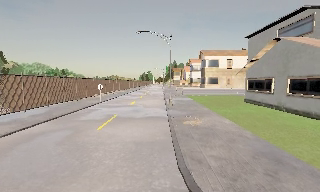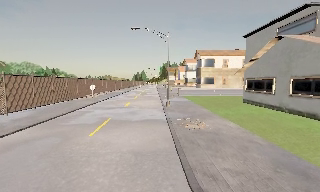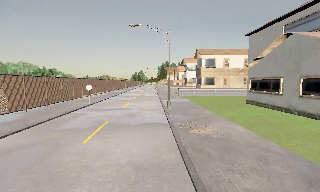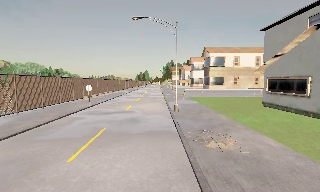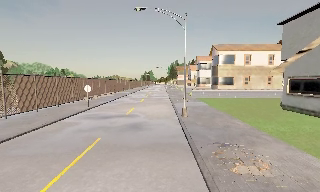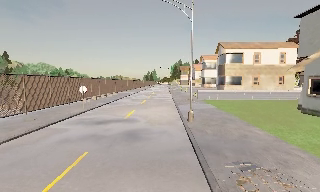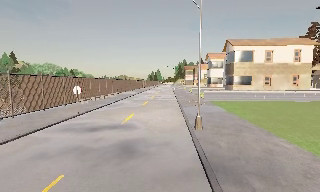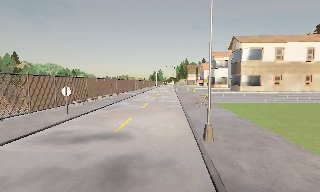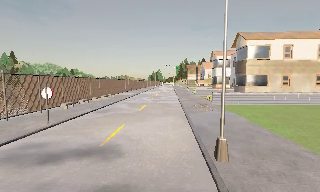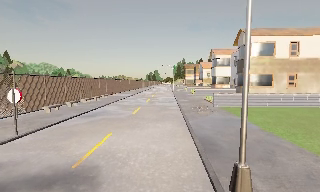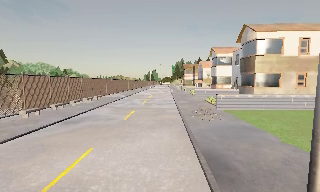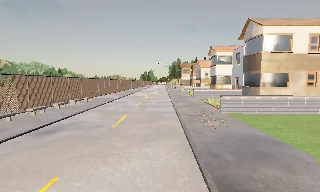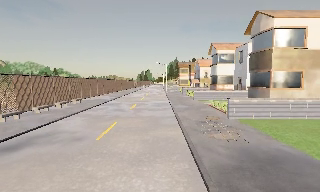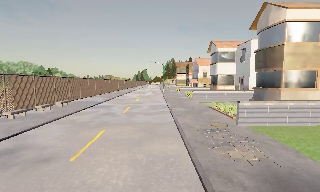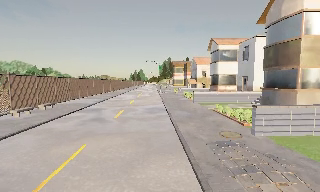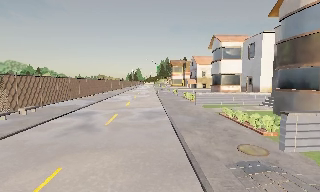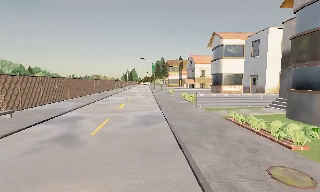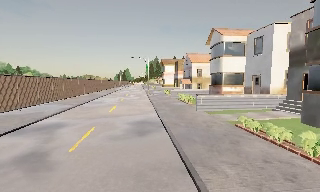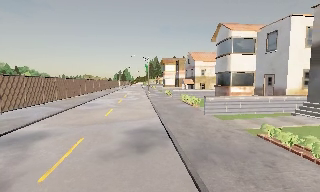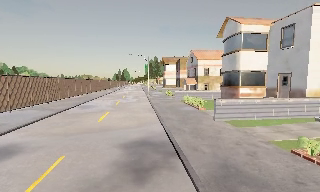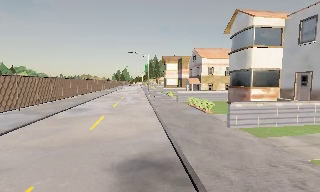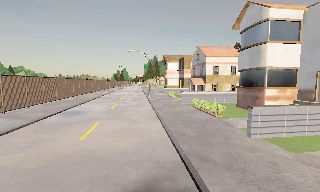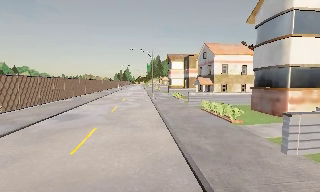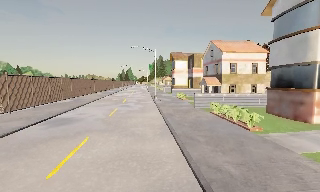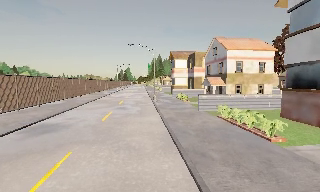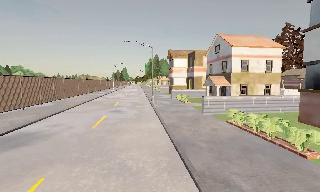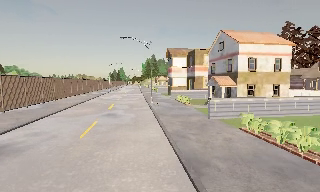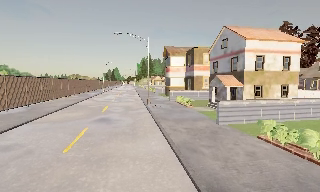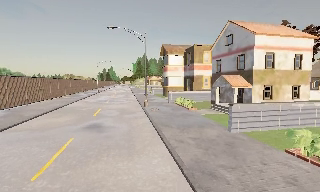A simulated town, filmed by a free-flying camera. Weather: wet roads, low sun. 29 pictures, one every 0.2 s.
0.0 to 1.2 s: The camera travels forward, about 8 m, so what stands in front looms larger. It gains speed.
1.2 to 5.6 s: The camera pans to its right, which is clockwise from overhead, by about 15 degrees. It travels forward, about 40 m, so what stands in front looms larger.
The film runs forward here.
